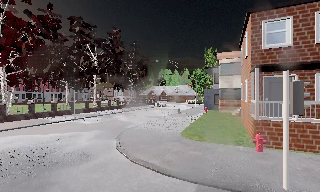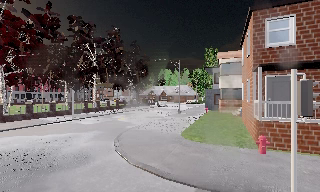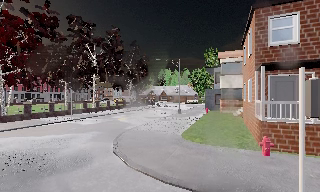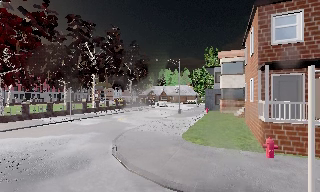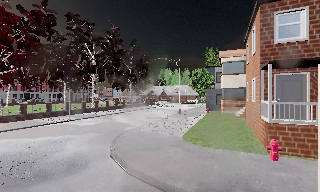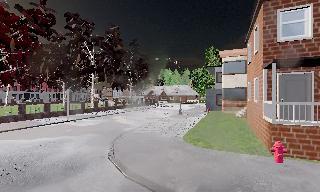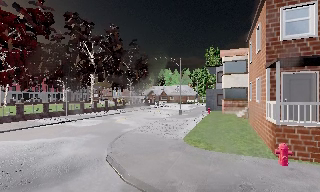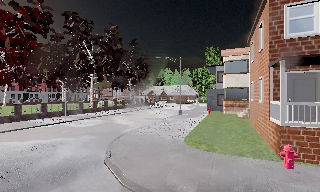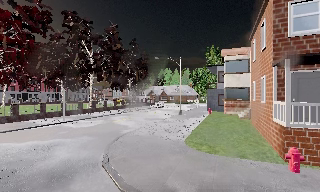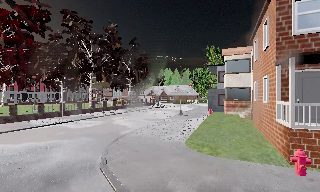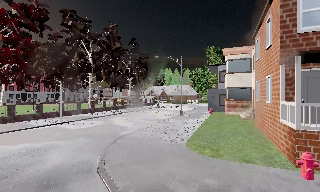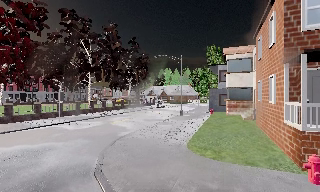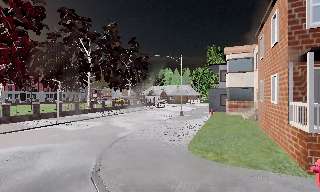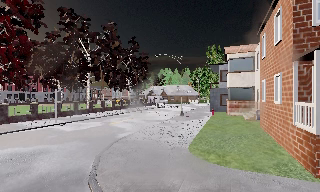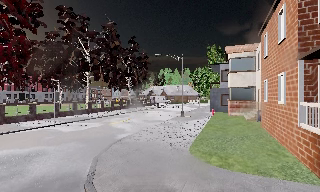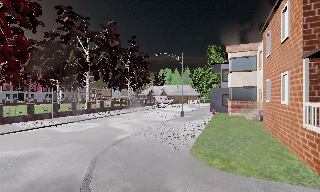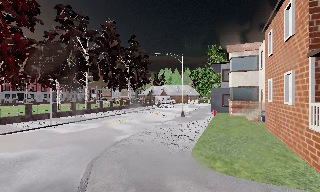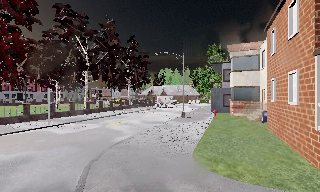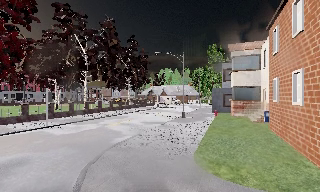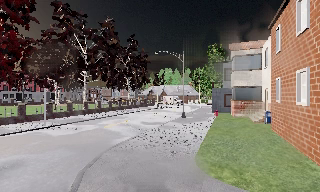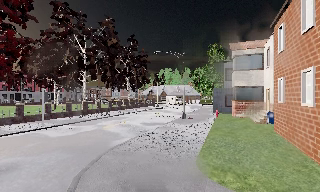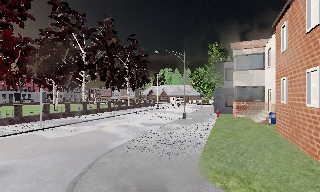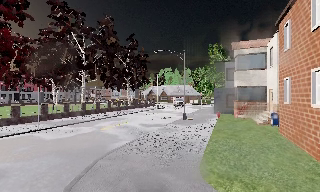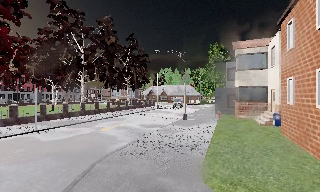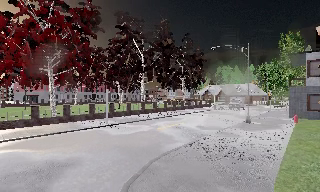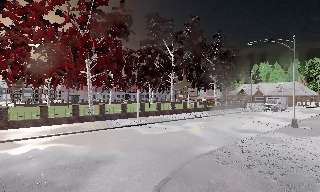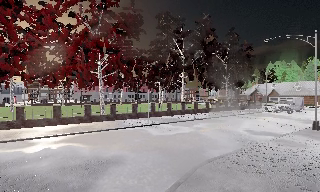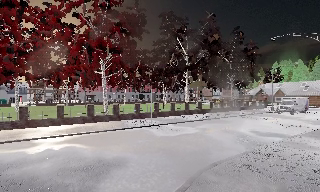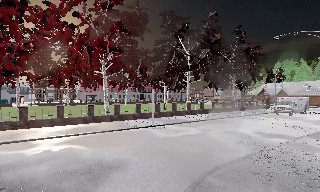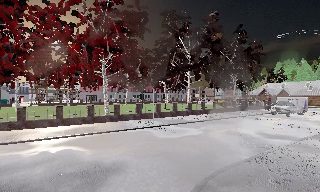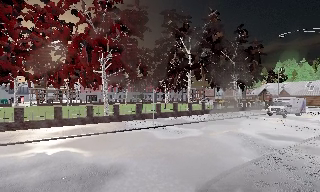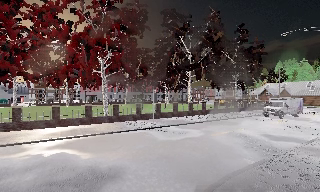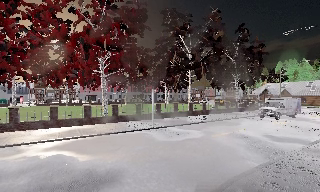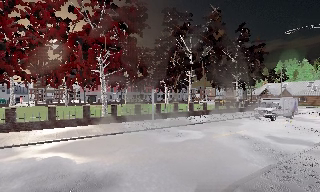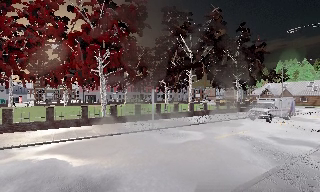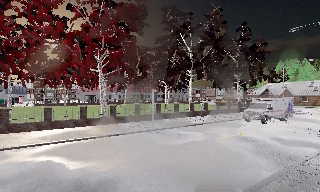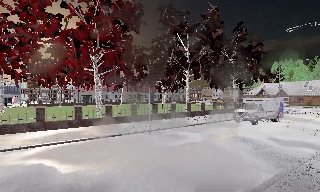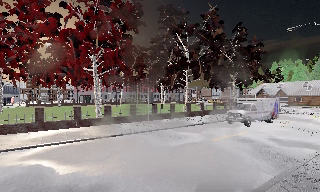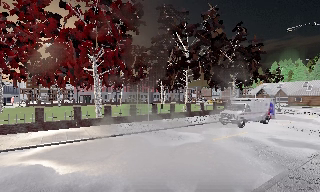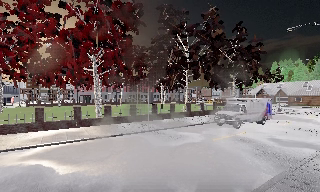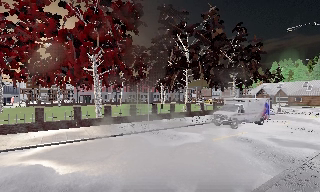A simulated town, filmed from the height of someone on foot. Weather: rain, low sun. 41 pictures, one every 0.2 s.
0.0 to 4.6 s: The camera travels forward, about 5 m, so what stands in front looms larger.
4.6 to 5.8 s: The camera pans to its left, which is counterclockwise from overhead, by about 35 degrees. It travels forward, about 1.5 m.
5.8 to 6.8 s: The camera travels forward, about 1 m, so what stands in front looms larger.
6.8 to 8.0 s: The camera travels forward, about 0.5 m, so what stands in front looms larger. It loses speed.
The film runs forward here.
